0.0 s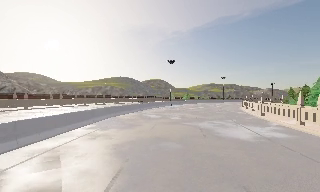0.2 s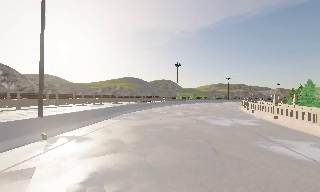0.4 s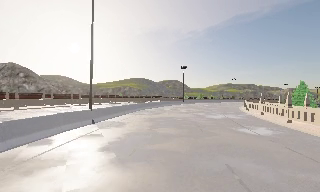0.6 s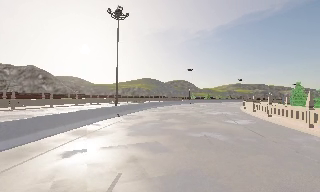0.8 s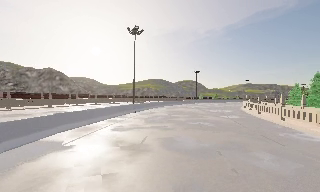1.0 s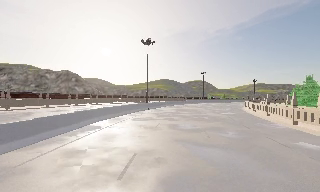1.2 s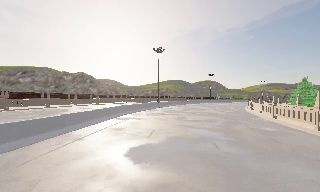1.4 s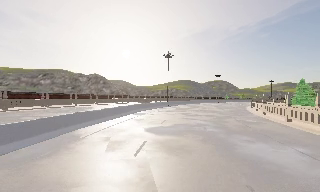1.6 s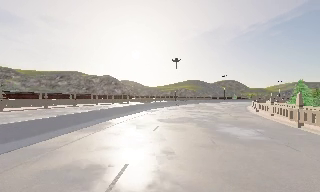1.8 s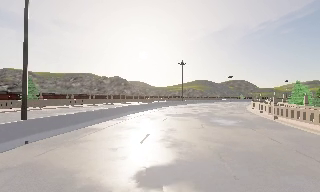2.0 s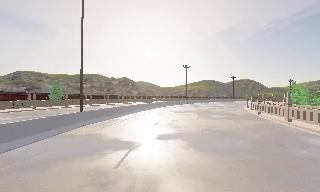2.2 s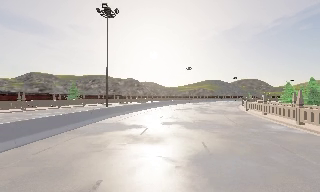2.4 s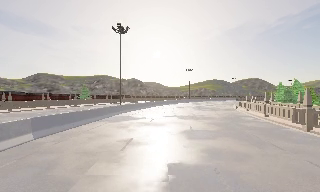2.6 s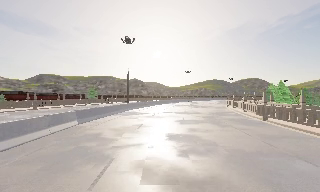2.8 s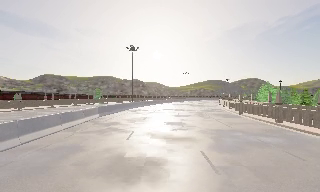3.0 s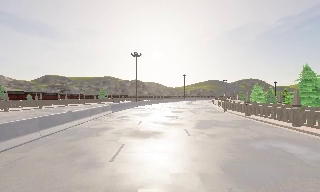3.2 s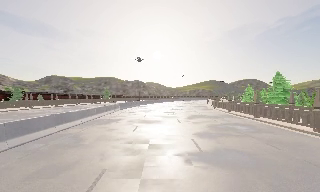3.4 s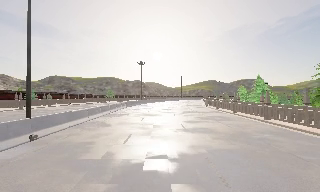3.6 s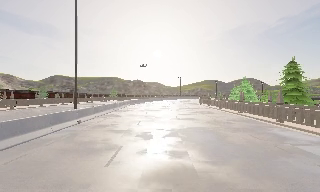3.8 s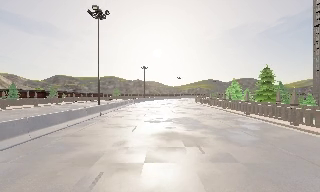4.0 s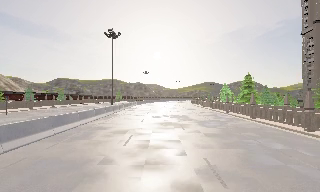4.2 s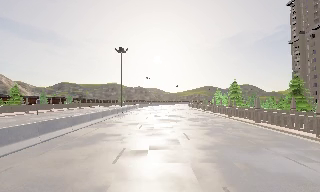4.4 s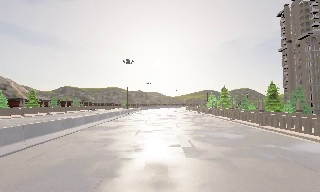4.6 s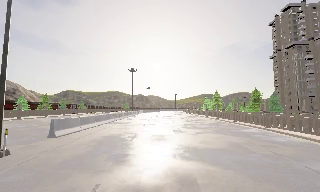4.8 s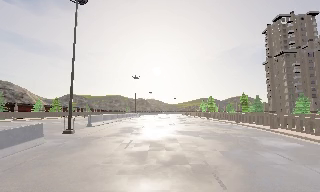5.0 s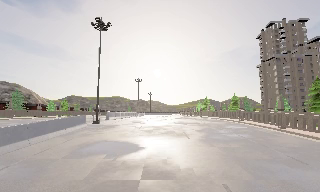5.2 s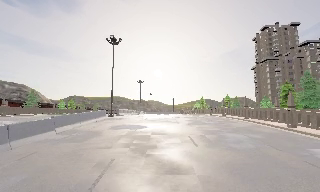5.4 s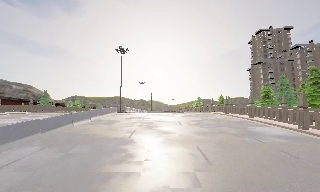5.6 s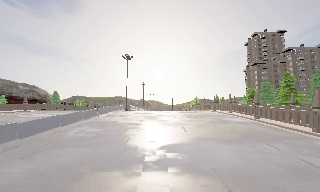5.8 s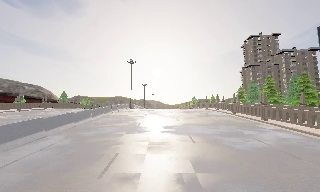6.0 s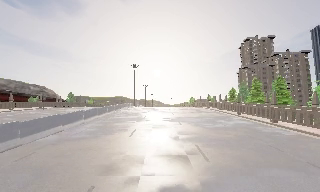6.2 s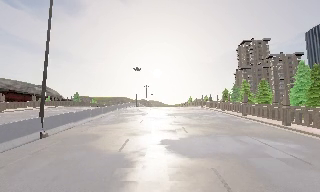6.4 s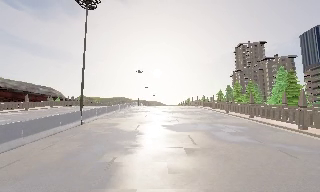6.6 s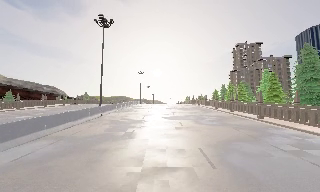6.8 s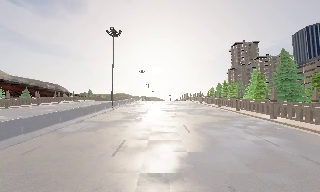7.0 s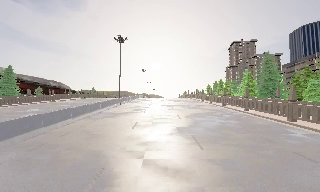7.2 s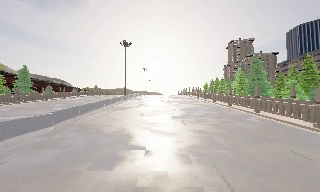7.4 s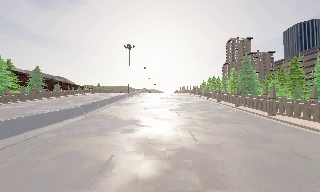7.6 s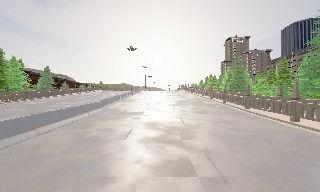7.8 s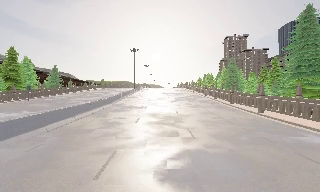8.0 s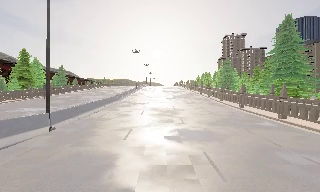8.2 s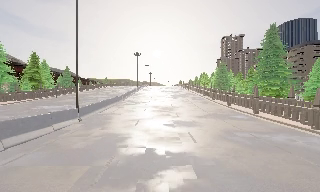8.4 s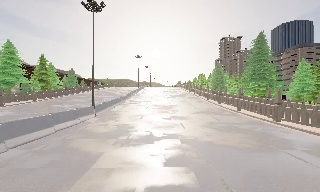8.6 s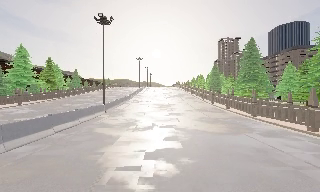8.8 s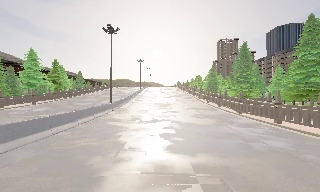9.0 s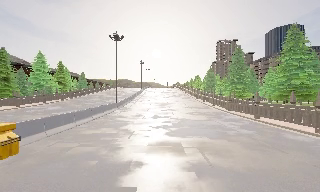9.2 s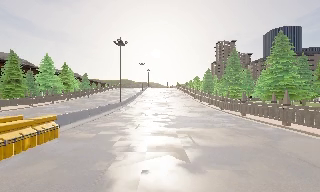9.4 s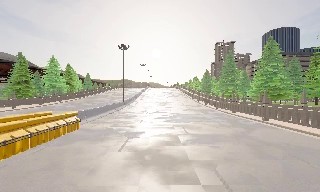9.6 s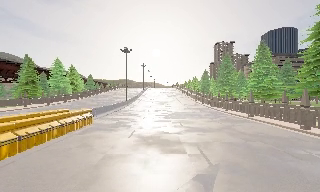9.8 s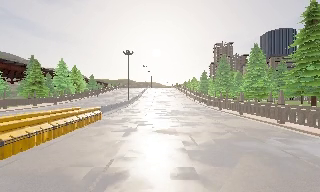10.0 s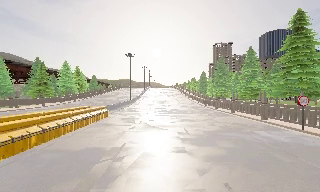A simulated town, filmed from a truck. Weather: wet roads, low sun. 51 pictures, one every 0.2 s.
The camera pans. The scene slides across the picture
to the right.
The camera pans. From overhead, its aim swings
counterclockwise.
0.0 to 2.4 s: The scene slides to the right, as the camera pans about 35 degrees to its left. It travels backward, about 55 m.
2.4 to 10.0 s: The camera travels backward, about 160 m, so what stands in front gets smaller. It loses speed.
The film runs backward here.
